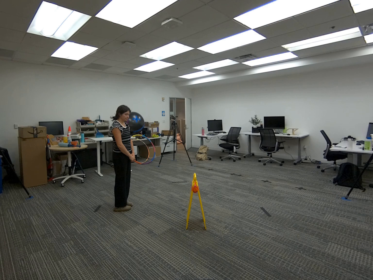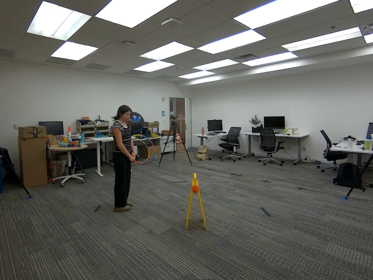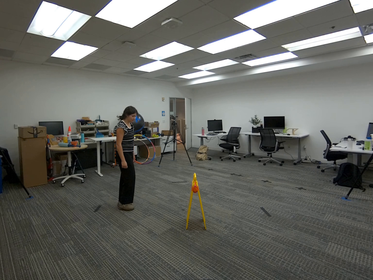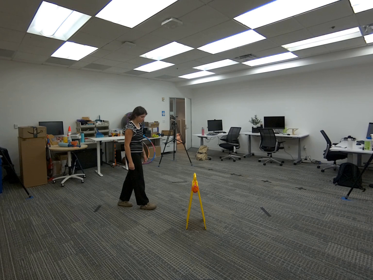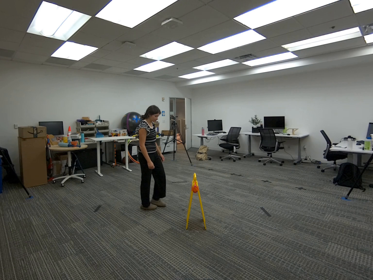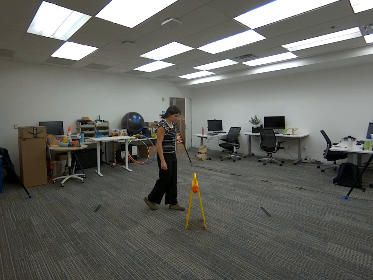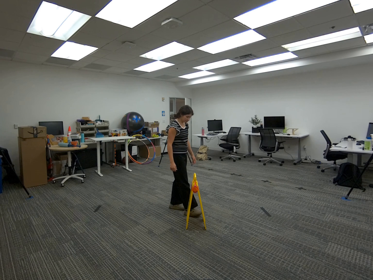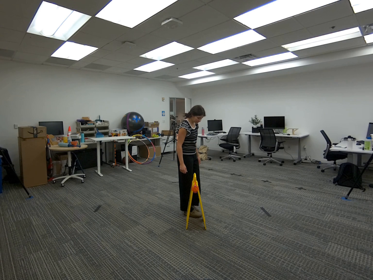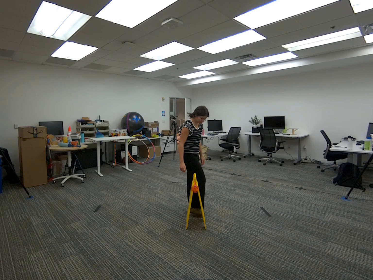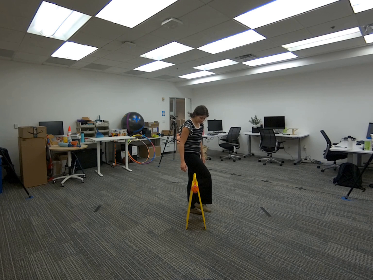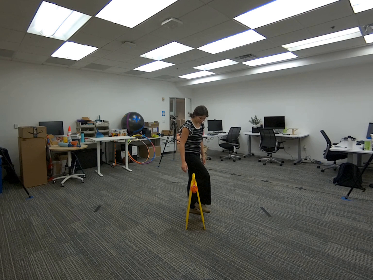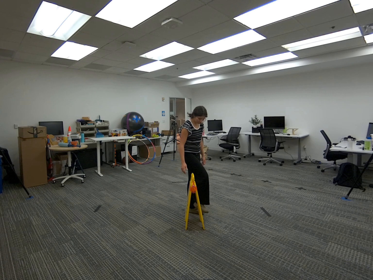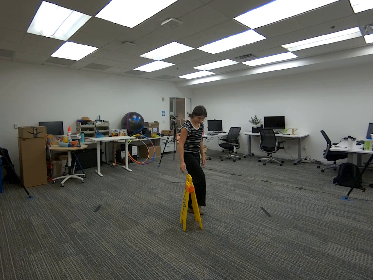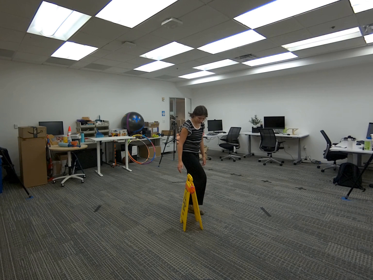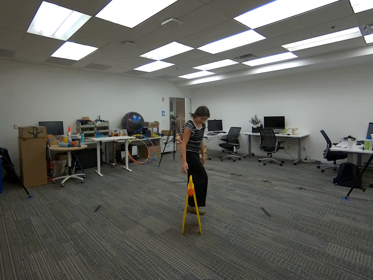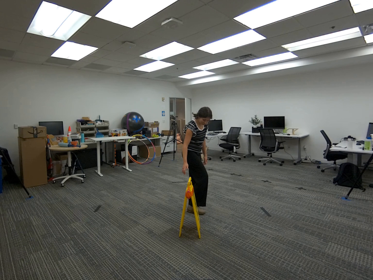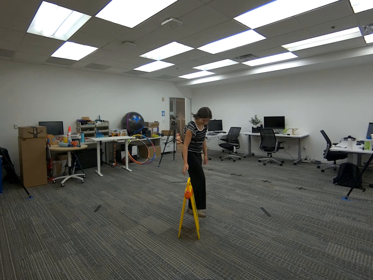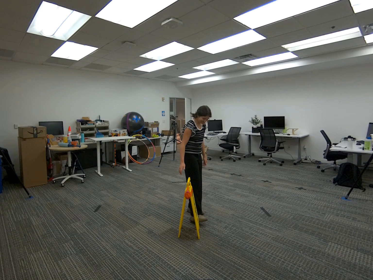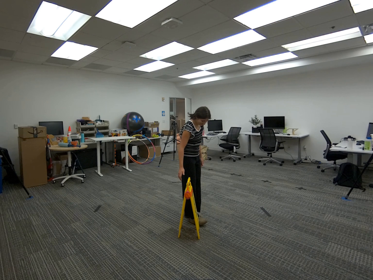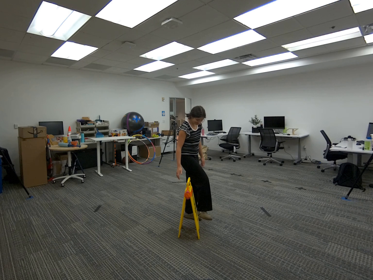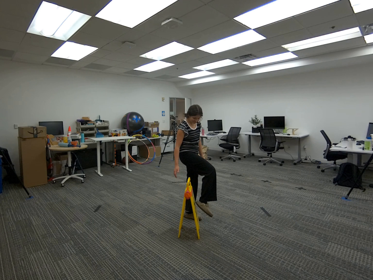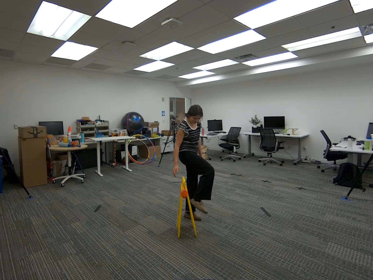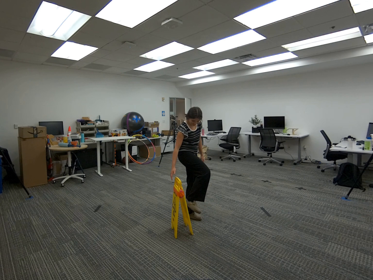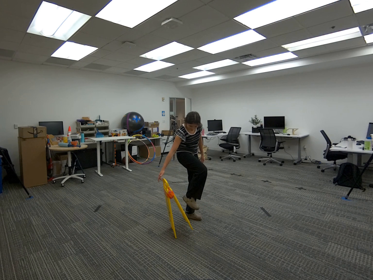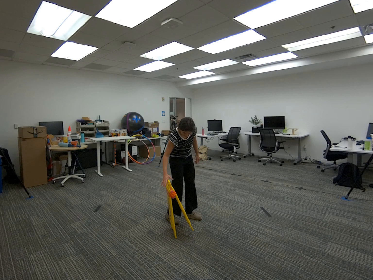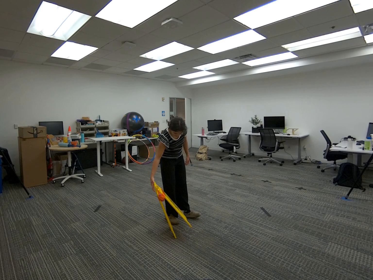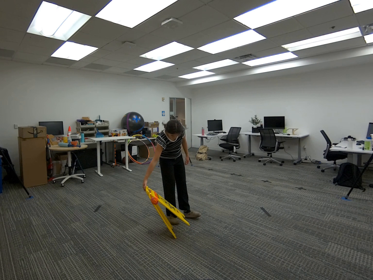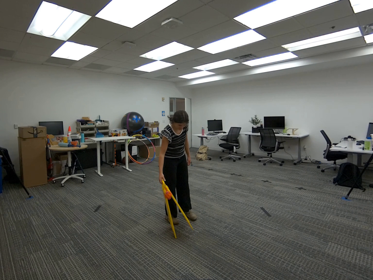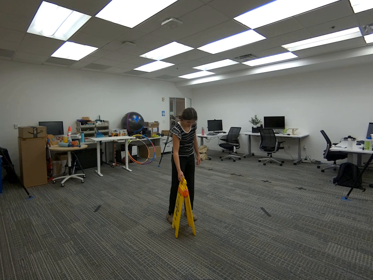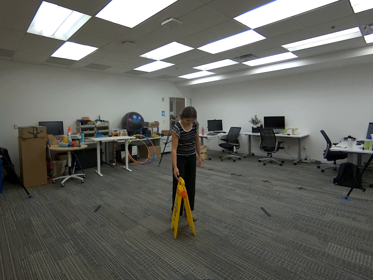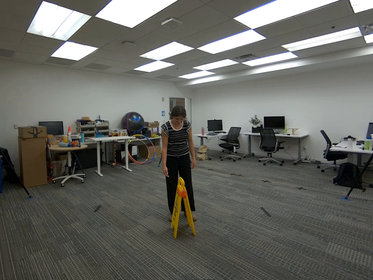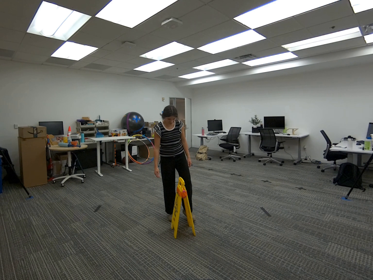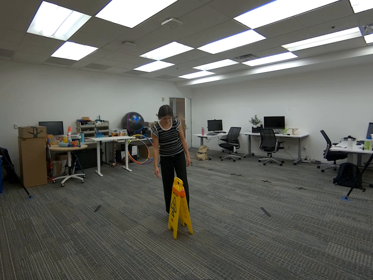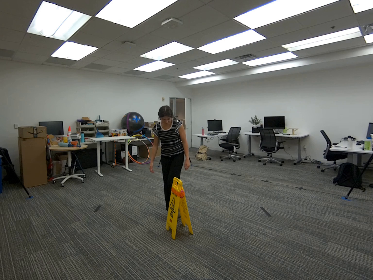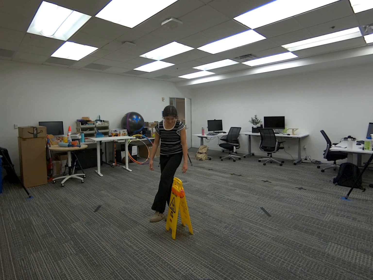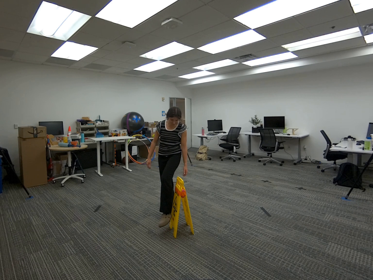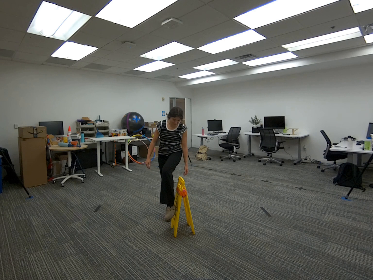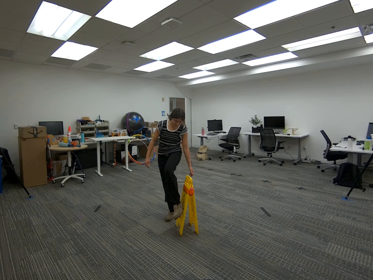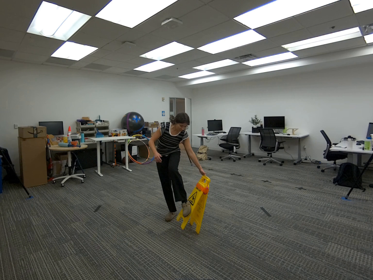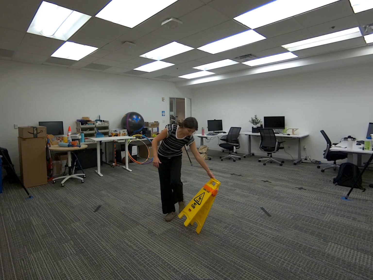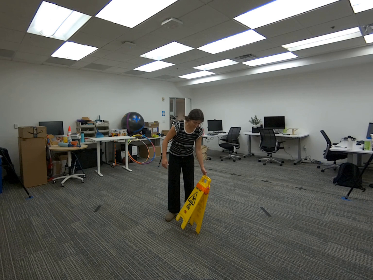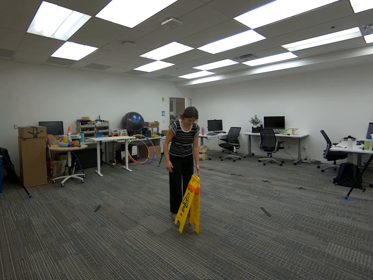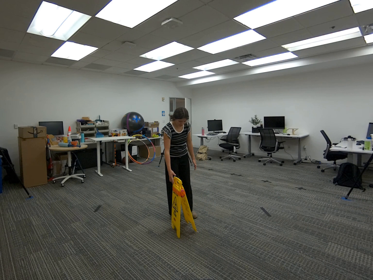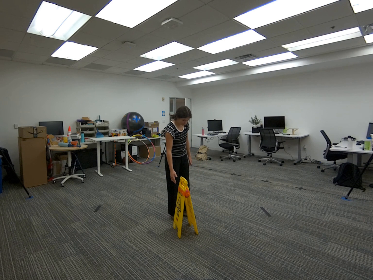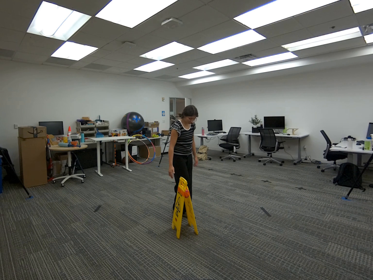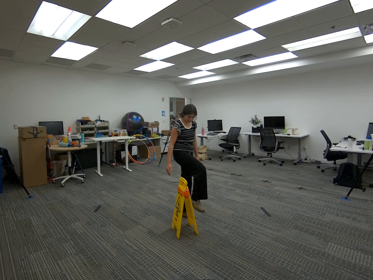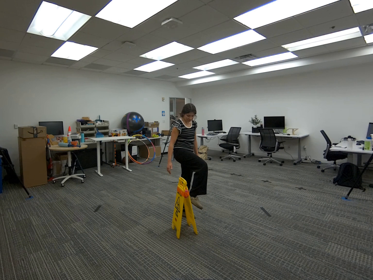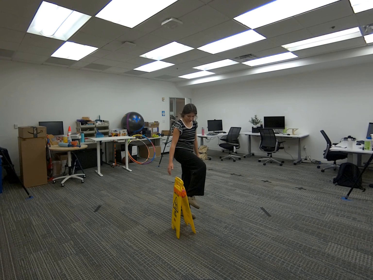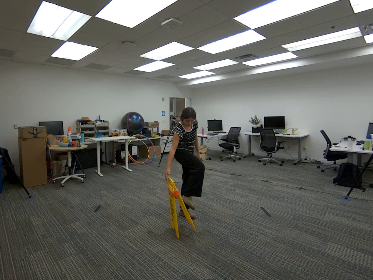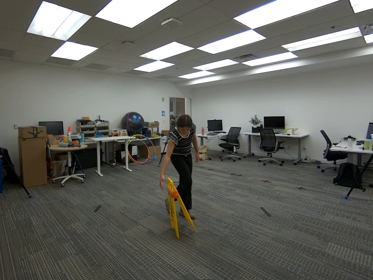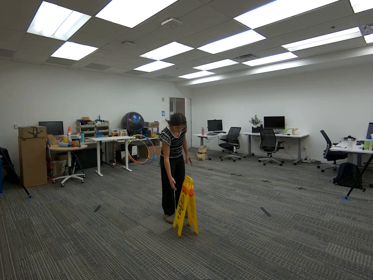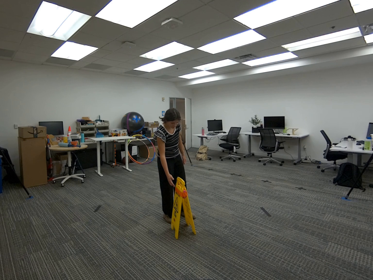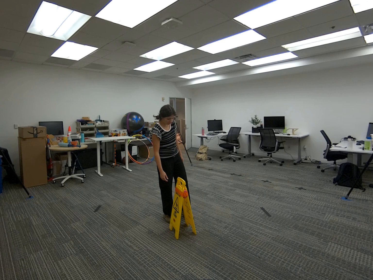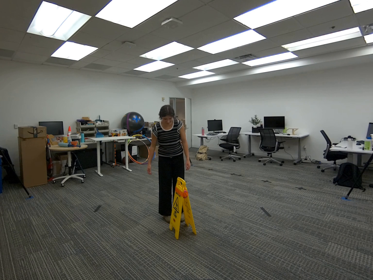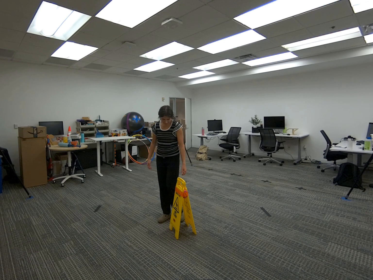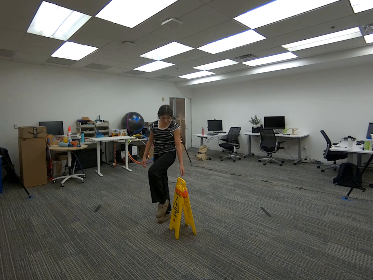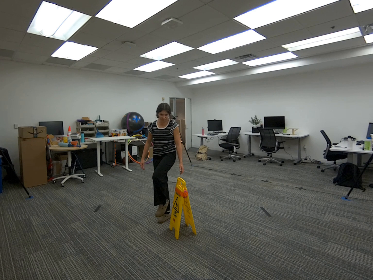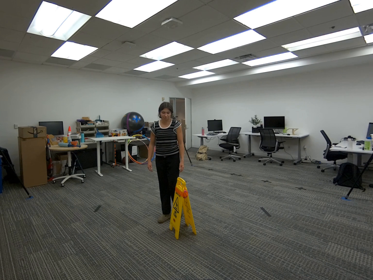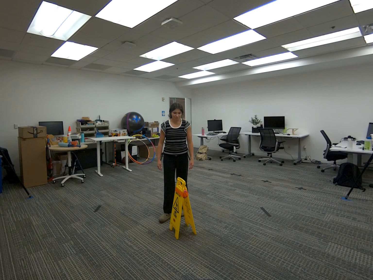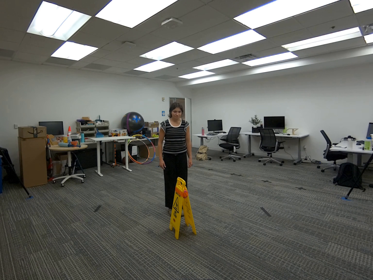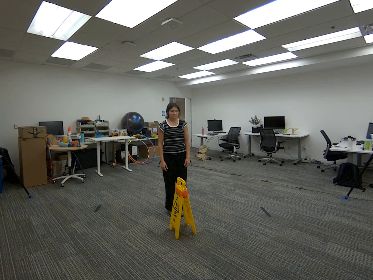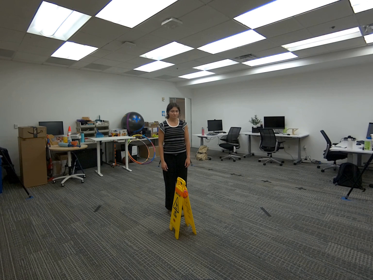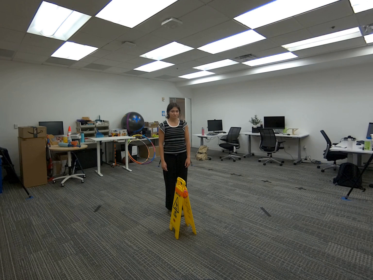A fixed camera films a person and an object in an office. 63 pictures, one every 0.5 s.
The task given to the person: Walk to the wet floor sign and use one leg to gently knock it while catching it with the same-side hand. Place the sign back upright, then use the other leg to knock it and catch it with the opposite hand, returning it to an upright position. Repeat this alternating action until the end of the scene.
